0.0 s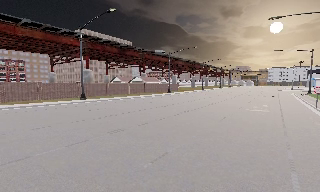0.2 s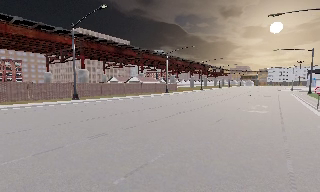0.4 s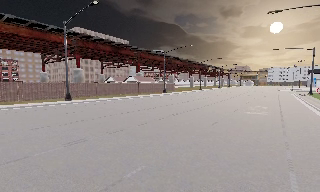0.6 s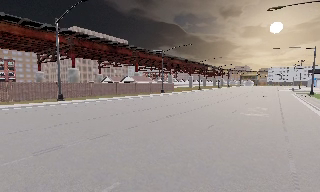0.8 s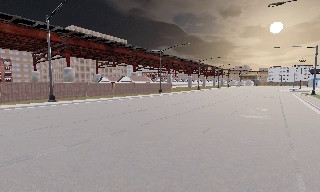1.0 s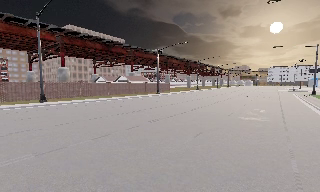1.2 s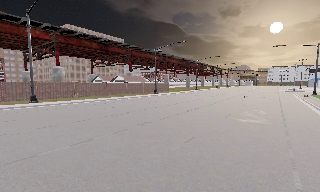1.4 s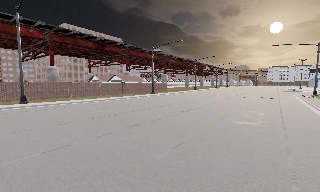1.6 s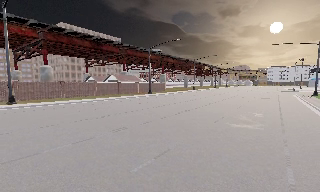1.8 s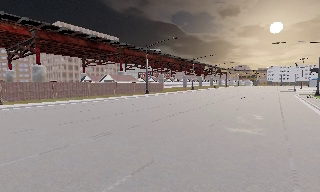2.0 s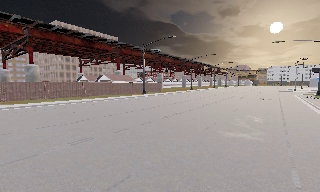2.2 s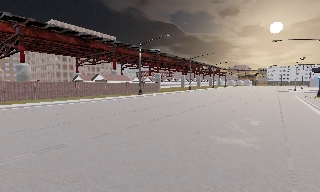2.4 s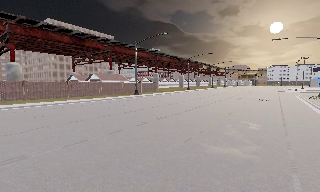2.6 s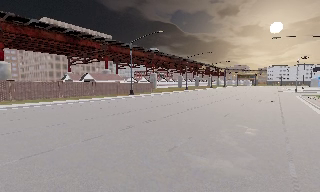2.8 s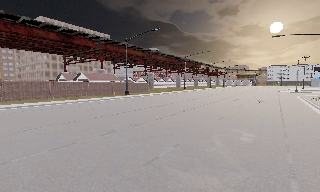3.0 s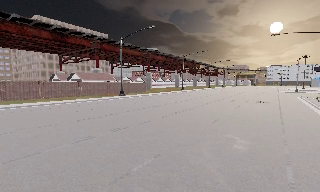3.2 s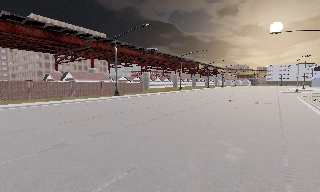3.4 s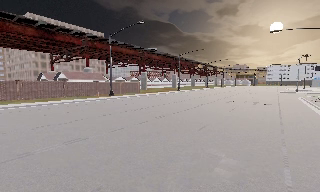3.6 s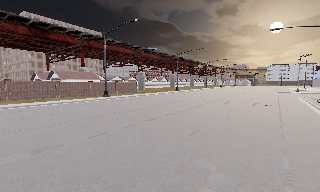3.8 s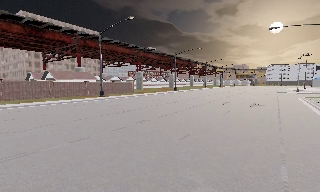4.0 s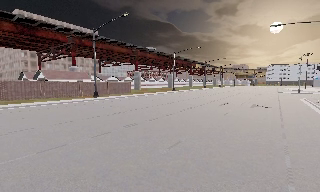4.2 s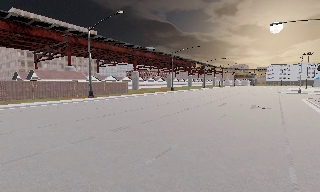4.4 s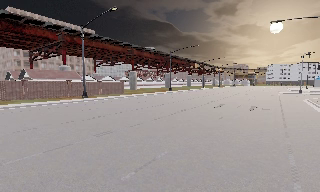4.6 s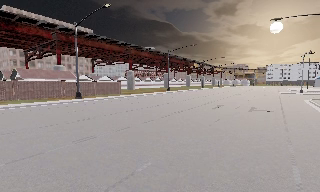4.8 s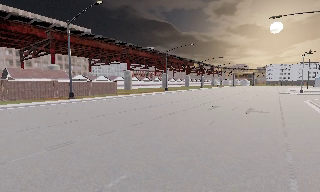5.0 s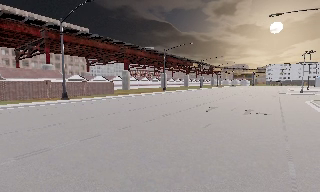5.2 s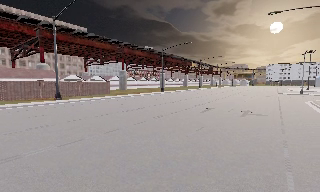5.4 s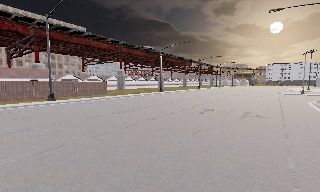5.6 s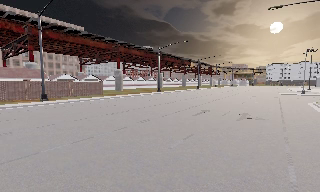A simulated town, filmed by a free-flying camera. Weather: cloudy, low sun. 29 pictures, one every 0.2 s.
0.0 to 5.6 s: The camera travels forward and to its right, about 30 m, so what stands in front looms larger.
The film runs forward here.
